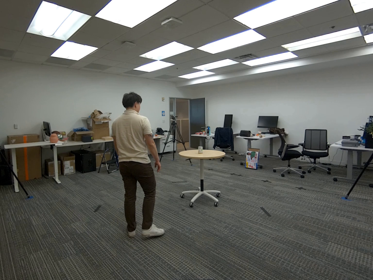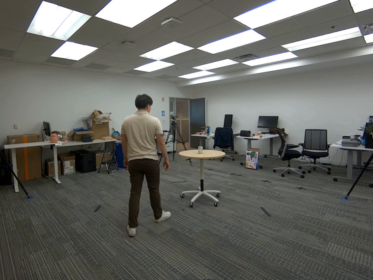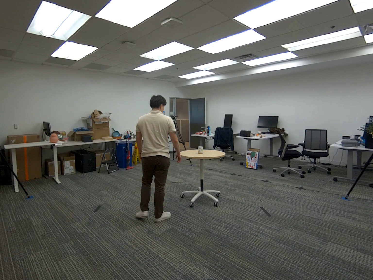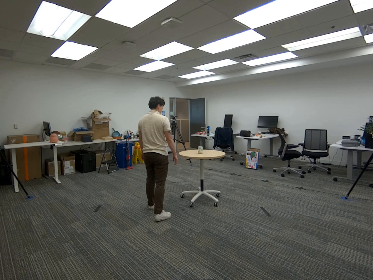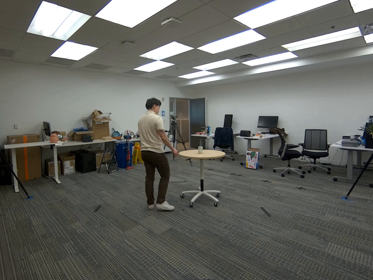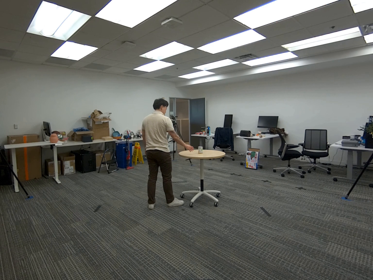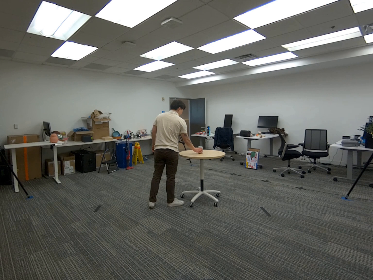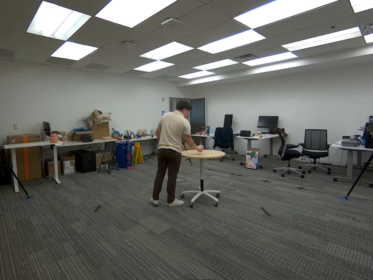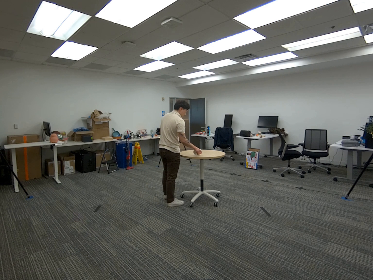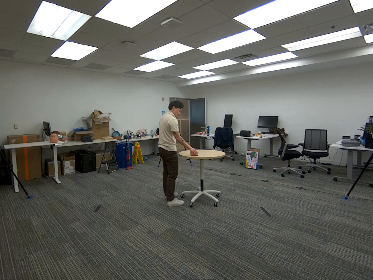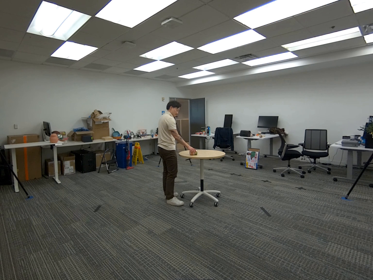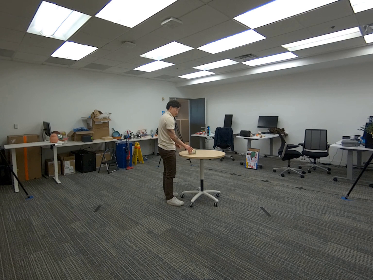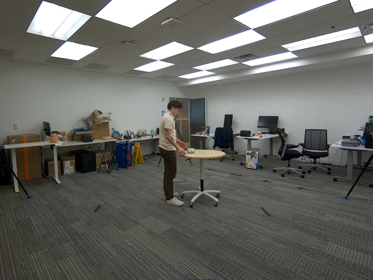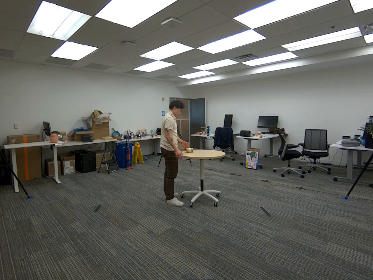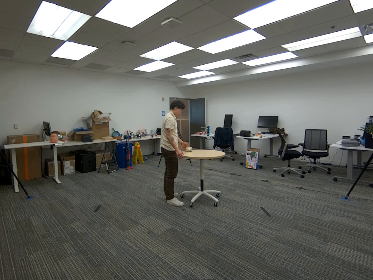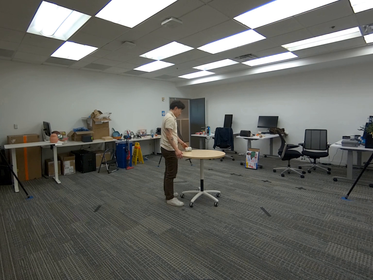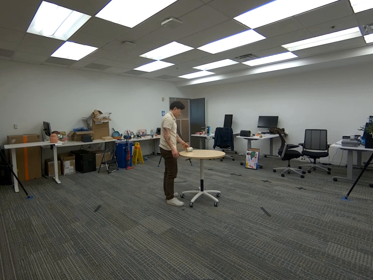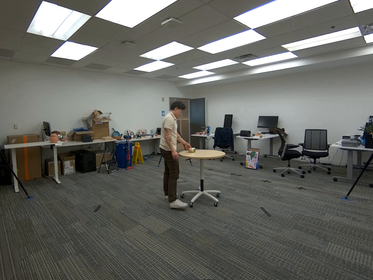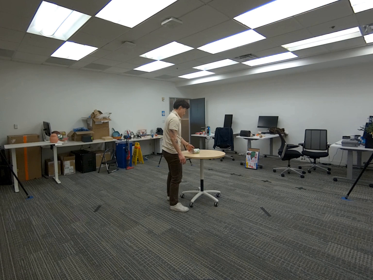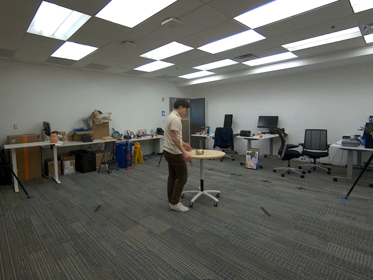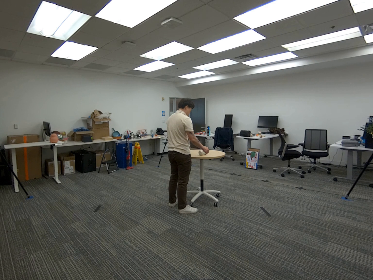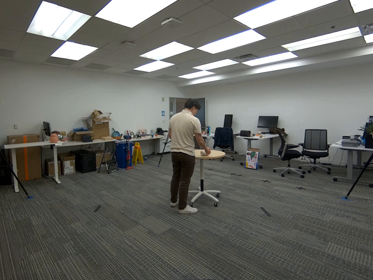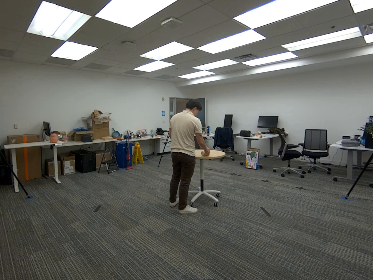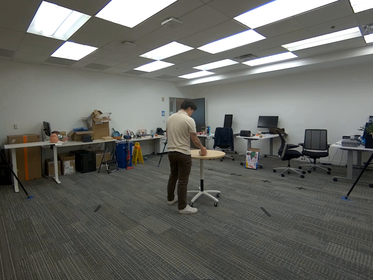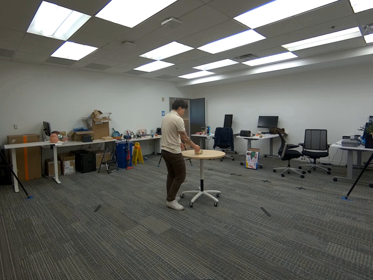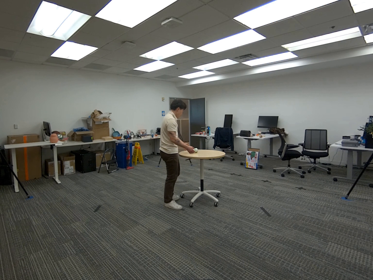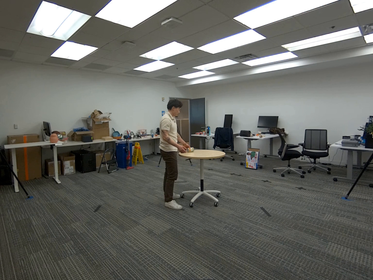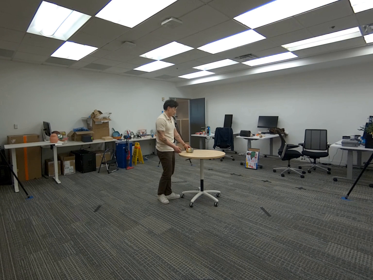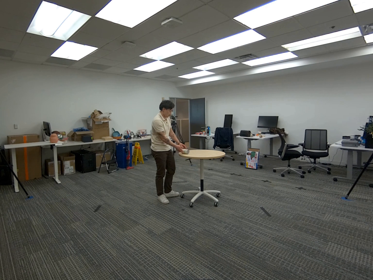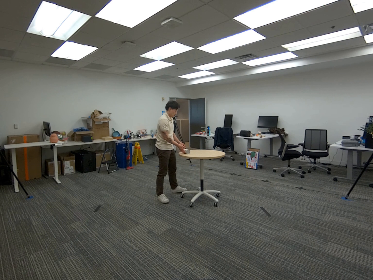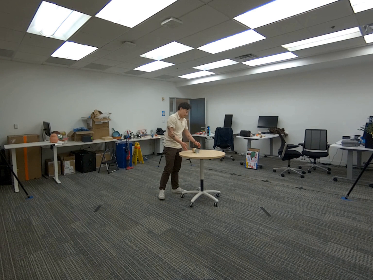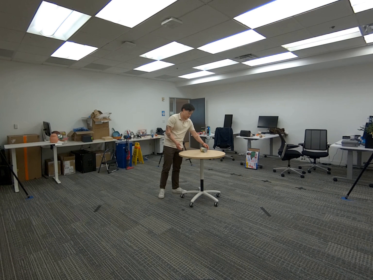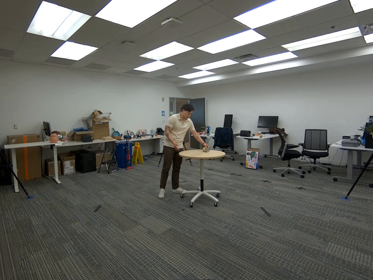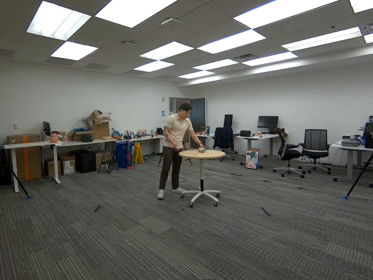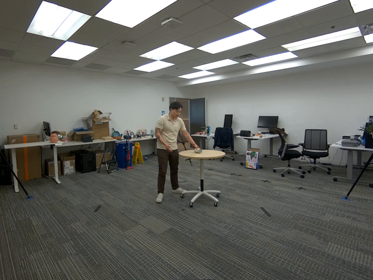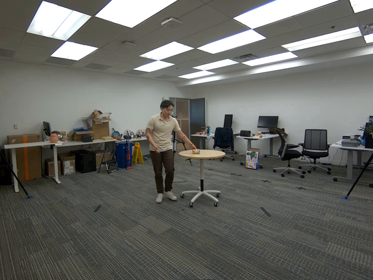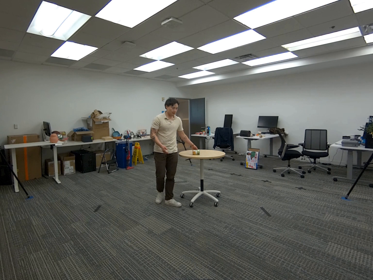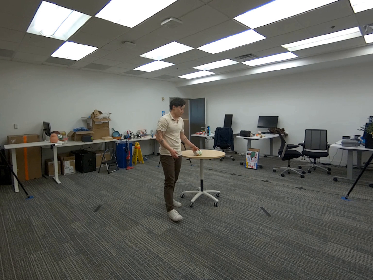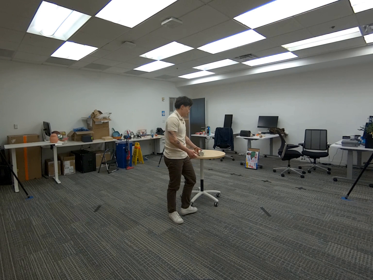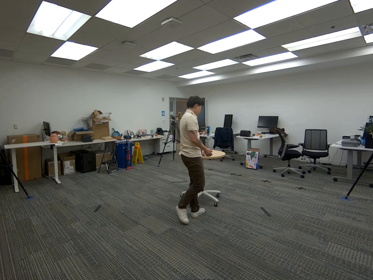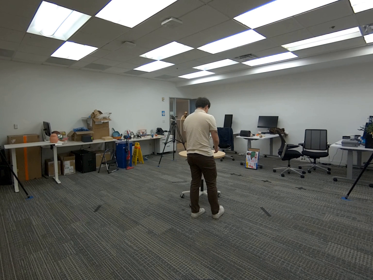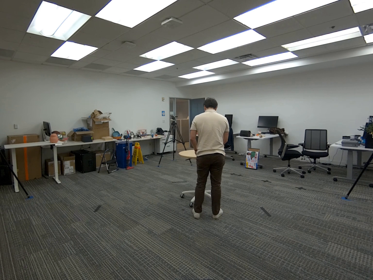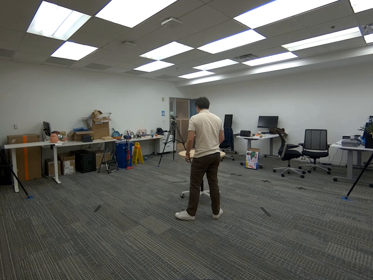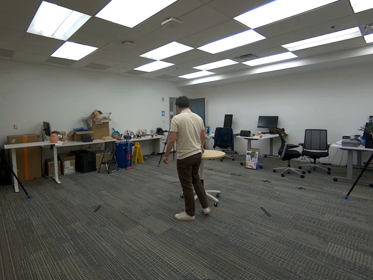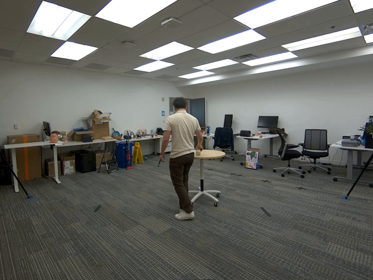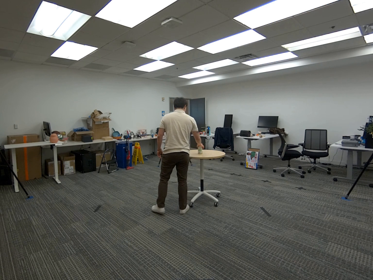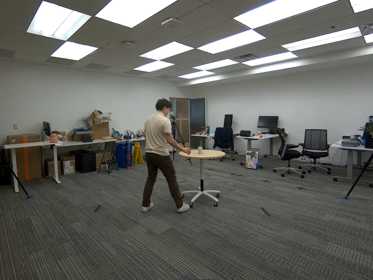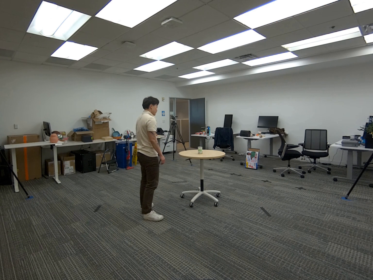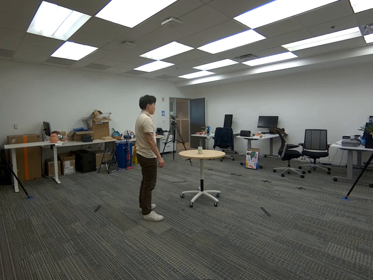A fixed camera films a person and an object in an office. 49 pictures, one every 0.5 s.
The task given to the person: Walk up to the round table and lay the corn can on its side. Gently push the corn can so that it rolls on the round table. Don't let the corn can fall off the table. Place right up on the round table when done.
